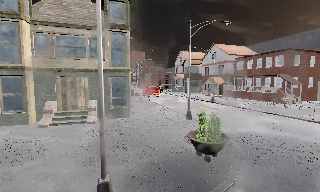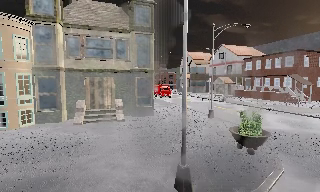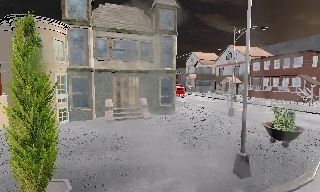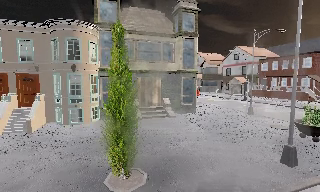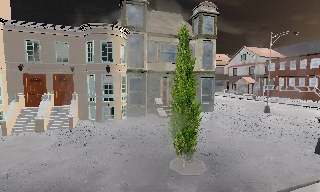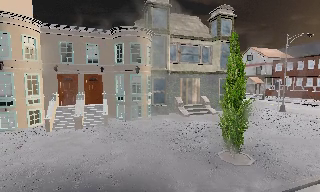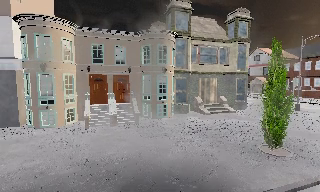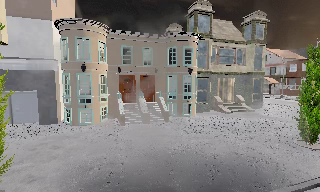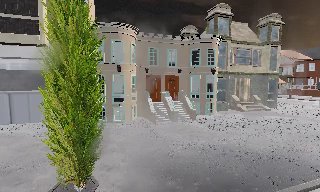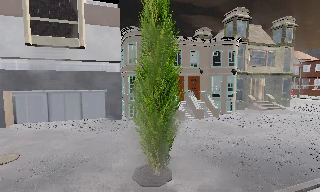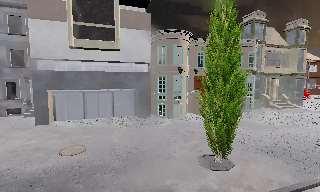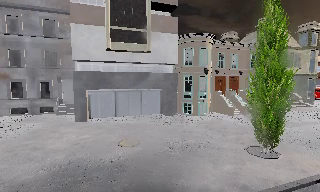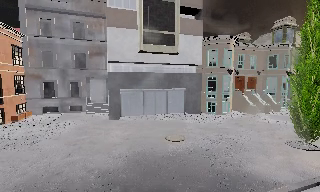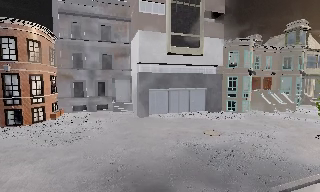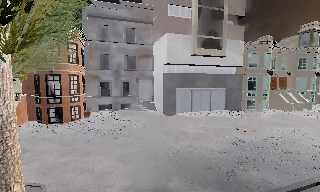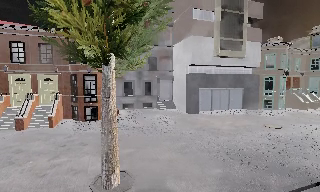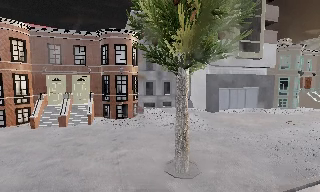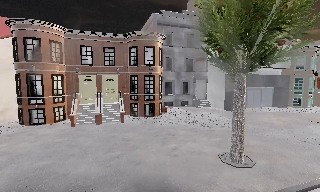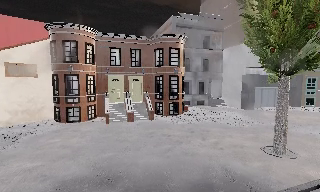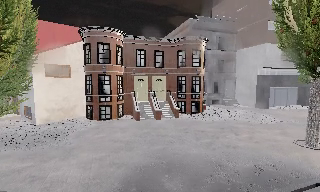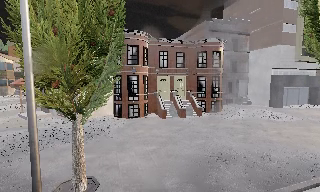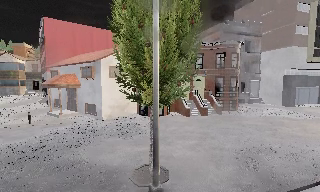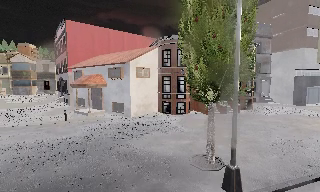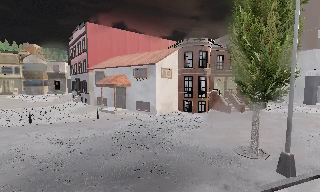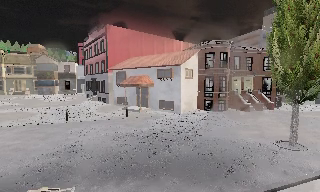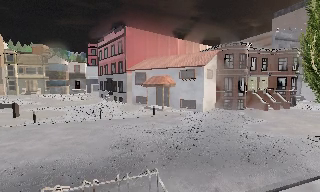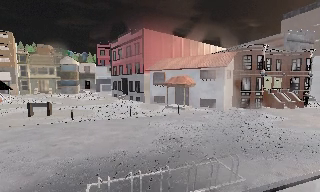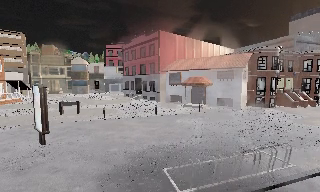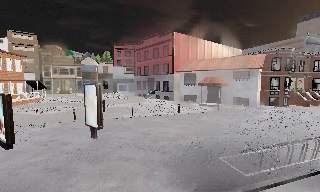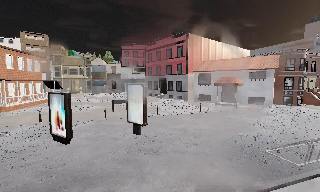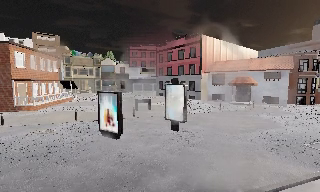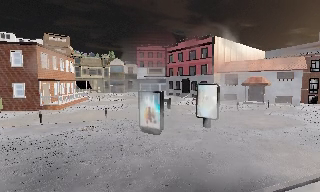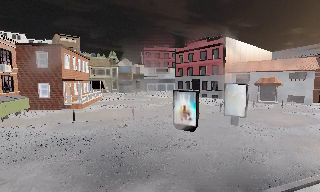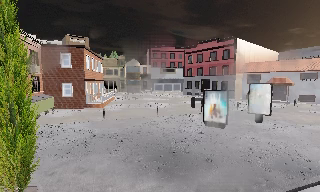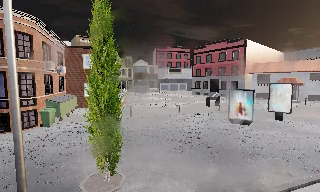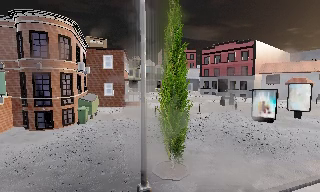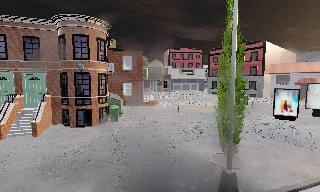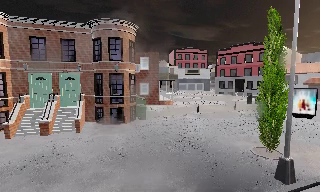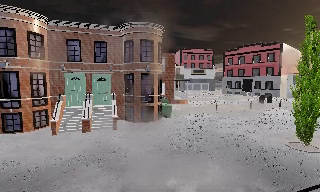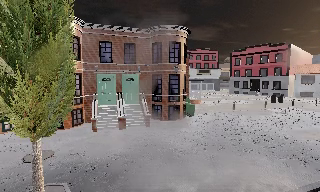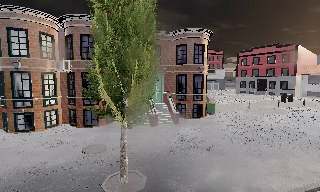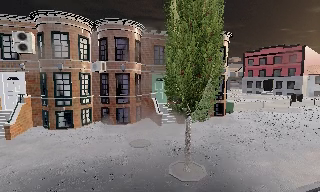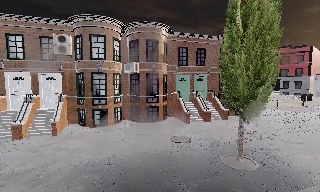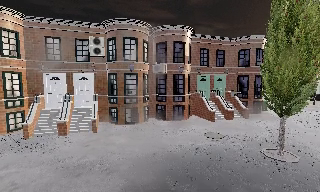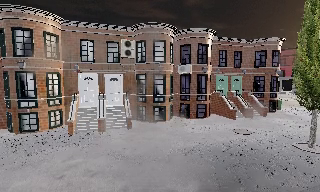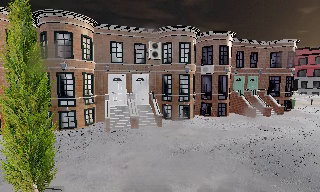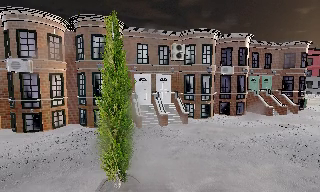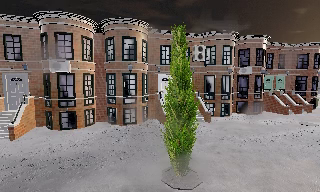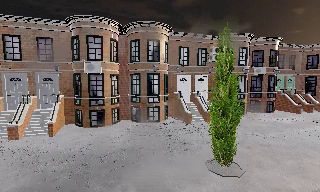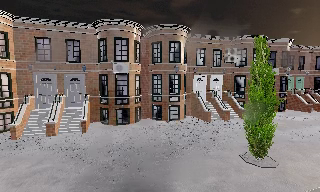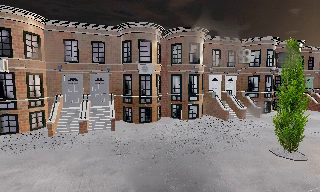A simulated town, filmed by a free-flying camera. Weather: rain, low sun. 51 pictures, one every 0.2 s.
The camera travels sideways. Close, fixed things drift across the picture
to the right.
0.0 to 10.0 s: The camera travels to its left, about 105 m, so close, fixed things drift to the right.
The film runs forward here.
